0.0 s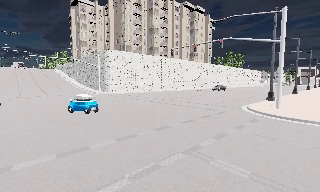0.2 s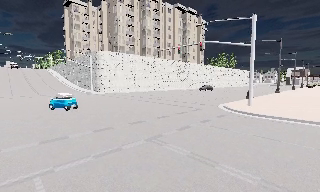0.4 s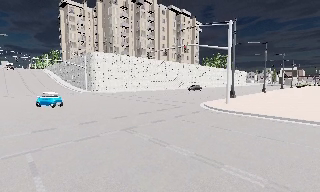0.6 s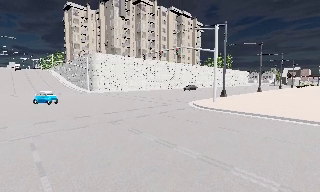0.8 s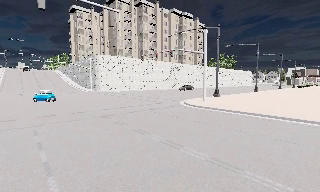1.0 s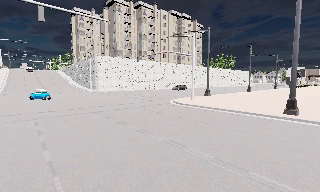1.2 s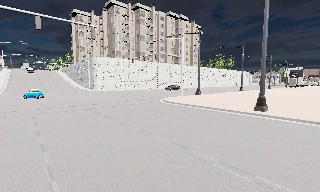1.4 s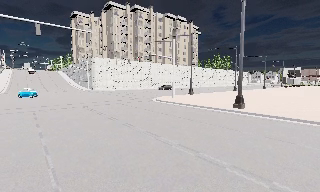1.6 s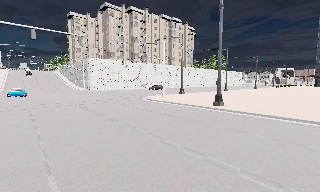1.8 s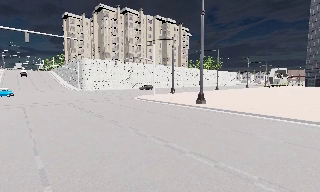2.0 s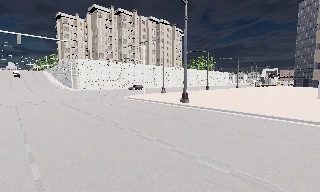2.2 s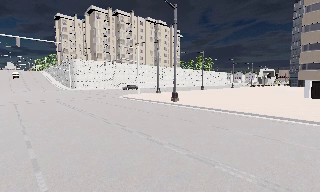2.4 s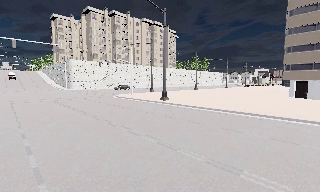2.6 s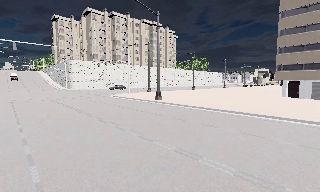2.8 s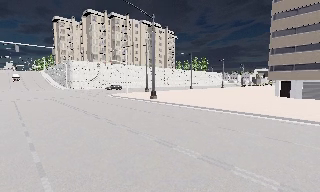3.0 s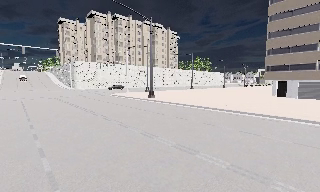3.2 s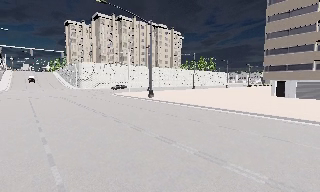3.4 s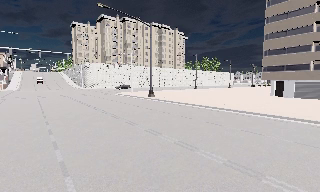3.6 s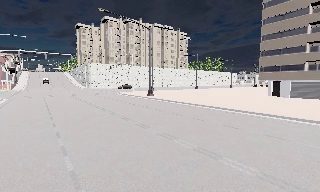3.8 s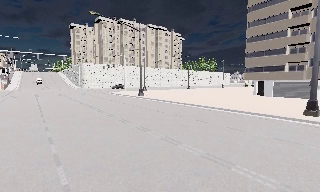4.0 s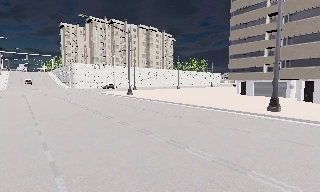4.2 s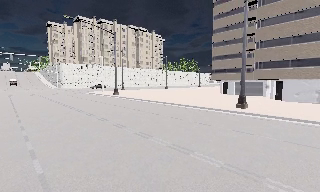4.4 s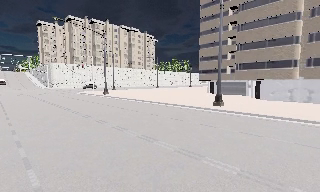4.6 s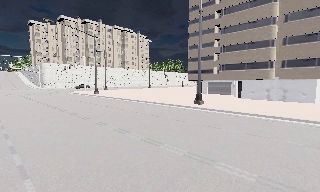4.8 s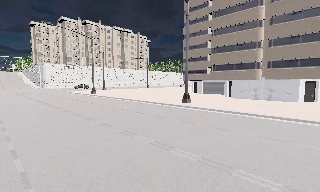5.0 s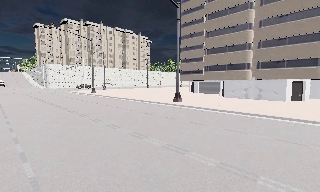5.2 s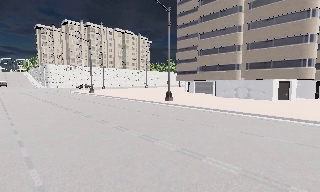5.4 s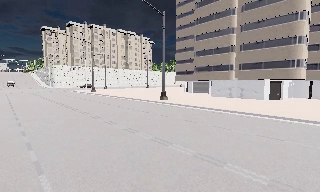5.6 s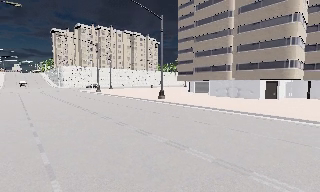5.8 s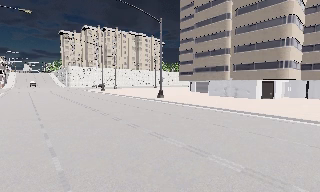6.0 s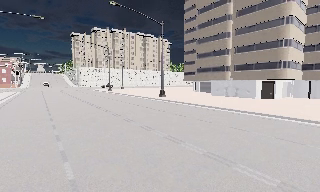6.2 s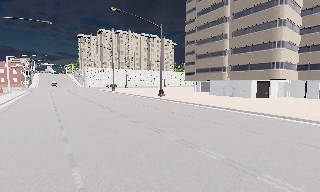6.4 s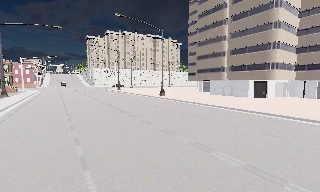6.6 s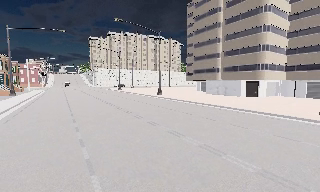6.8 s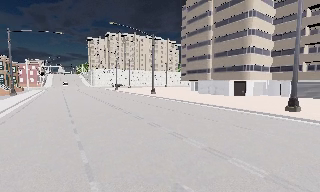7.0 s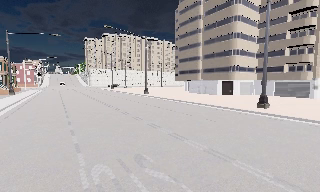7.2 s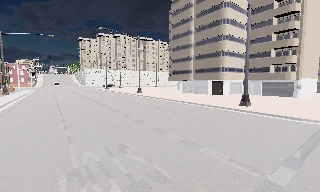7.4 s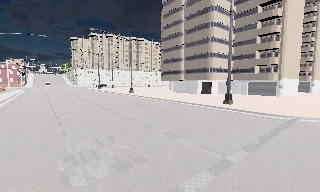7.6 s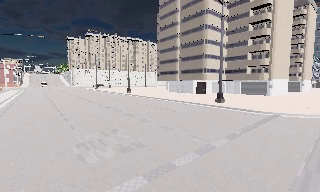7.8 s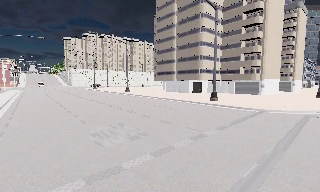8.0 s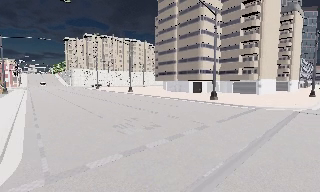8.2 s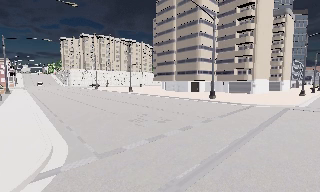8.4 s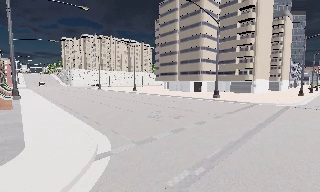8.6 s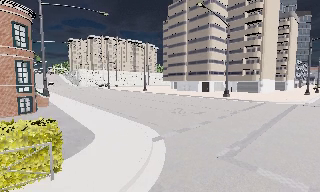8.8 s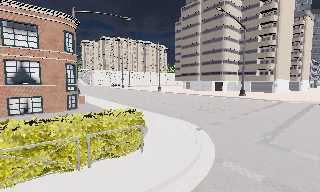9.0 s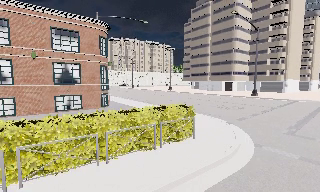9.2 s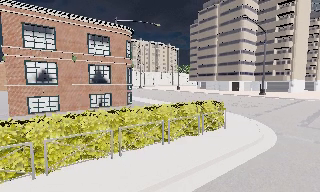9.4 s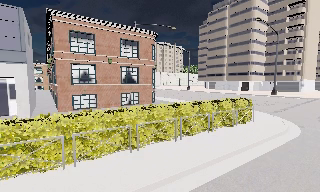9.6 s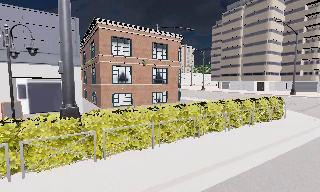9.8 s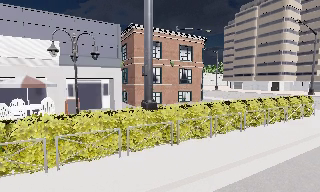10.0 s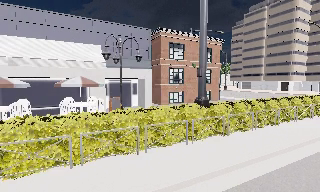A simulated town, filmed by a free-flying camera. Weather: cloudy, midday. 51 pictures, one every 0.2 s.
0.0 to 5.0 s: The camera travels backward and to its right, about 35 m, so what stands in front gets smaller.
5.0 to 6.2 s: The camera pans to its left, which is counterclockwise from overhead, by about 10 degrees. It travels backward and to its right, about 9 m, so what stands in front gets smaller.
6.2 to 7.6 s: The camera travels backward and to its right, about 10 m, so what stands in front gets smaller. It loses speed.
7.6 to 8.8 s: The camera travels backward and to its left, about 10 m, so what stands in front gets smaller.
8.8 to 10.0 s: The scene slides to the right, as the camera pans about 10 degrees to its left. It travels to its left and backward, about 13 m, so close, fixed things drift to the right.
The film runs forward here.
